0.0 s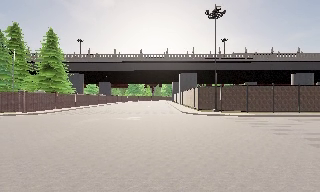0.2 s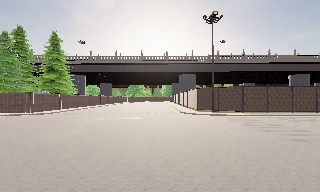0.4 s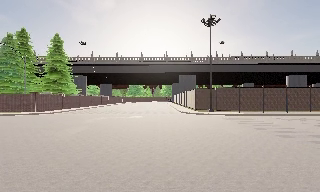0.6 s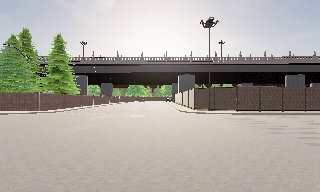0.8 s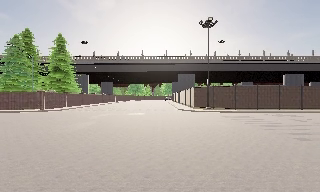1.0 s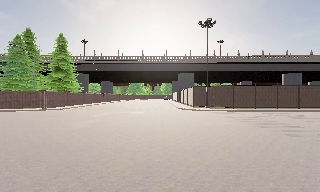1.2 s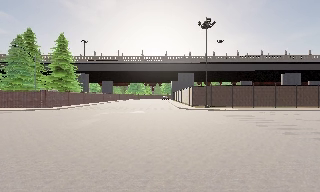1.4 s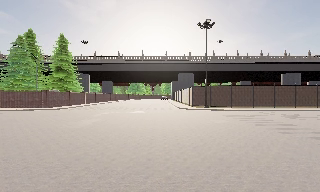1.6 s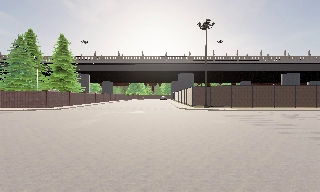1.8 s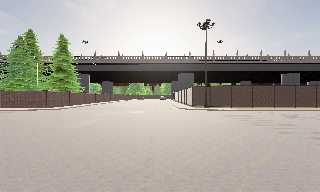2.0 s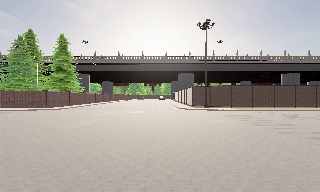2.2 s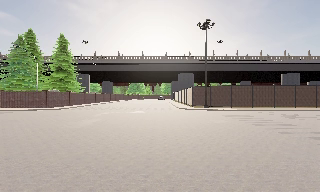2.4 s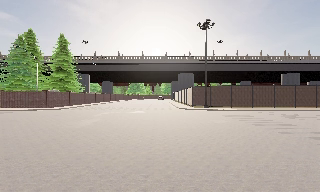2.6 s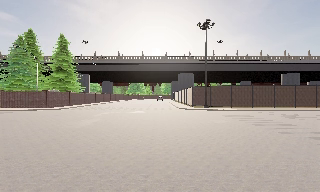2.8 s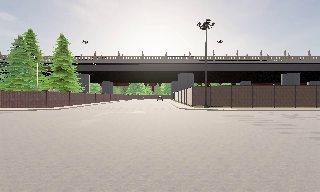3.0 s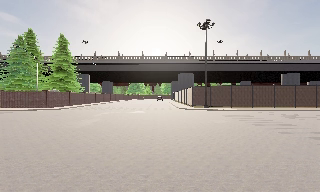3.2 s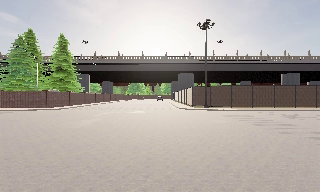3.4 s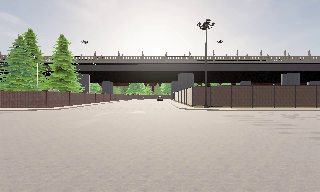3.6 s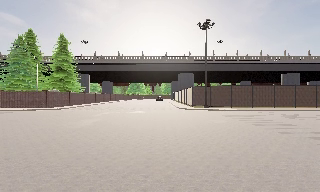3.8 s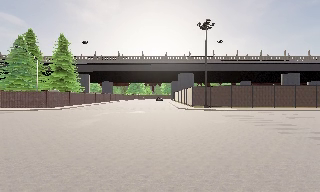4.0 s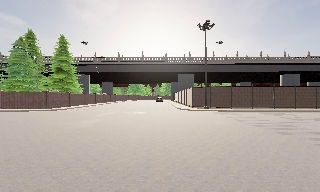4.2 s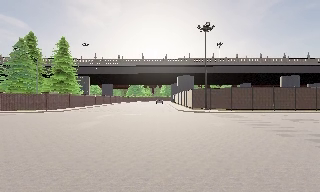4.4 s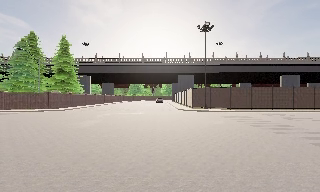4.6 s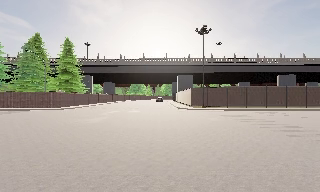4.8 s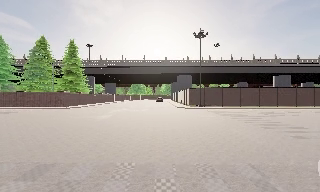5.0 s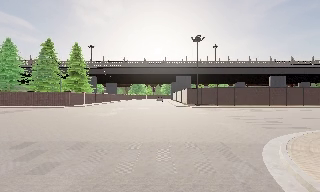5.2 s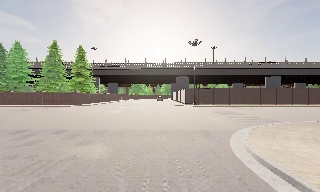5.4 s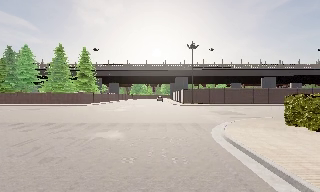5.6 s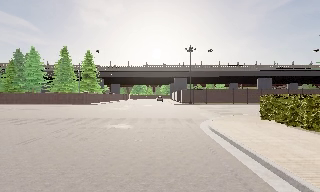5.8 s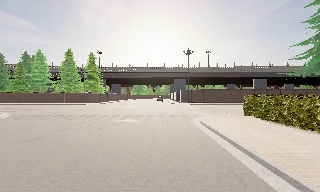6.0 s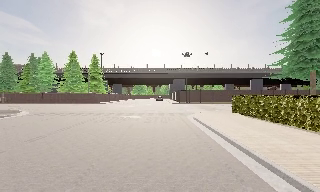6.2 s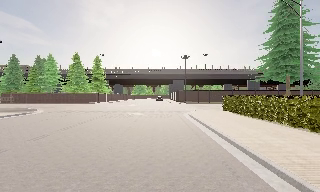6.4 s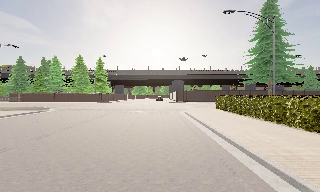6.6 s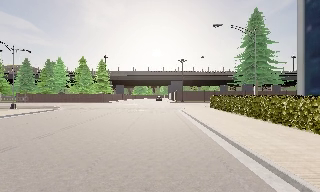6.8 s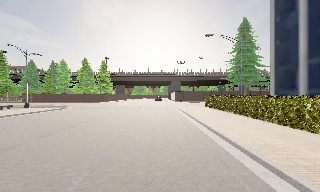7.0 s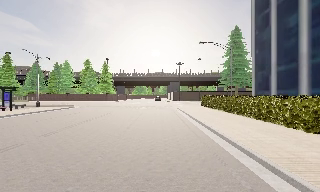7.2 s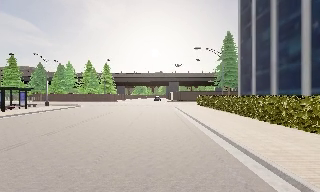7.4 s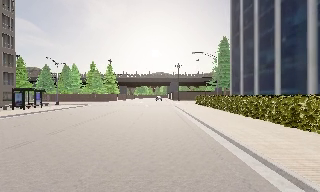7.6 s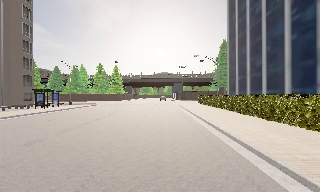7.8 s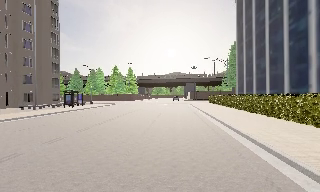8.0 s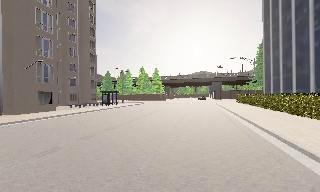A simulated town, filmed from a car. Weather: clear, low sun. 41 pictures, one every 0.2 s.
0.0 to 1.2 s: The camera travels backward, about 3.5 m, so what stands in front gets smaller. It loses speed.
1.2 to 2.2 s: The camera shifts only a little, or ends up much as it began.
2.2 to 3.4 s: The camera keeps its place and its aim.
3.4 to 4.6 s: The camera travels backward, about 1.5 m, so what stands in front gets smaller. It gains speed.
4.6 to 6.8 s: The camera travels backward, about 25 m, so what stands in front gets smaller.
6.8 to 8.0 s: The camera swings to its left by about 15 degrees, and the scene slides to the right. It travels backward, about 13 m, so what stands in front gets smaller.
The film runs backward here.
